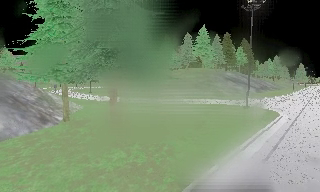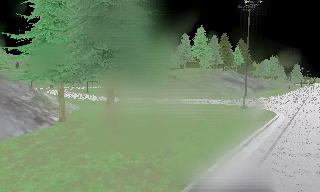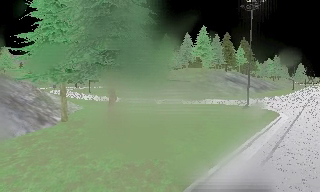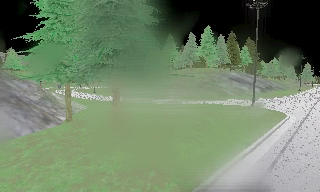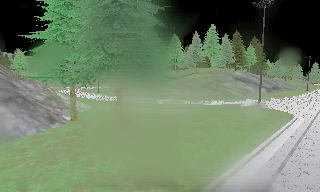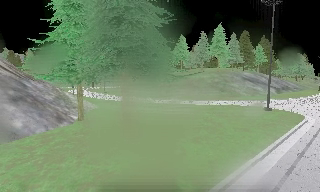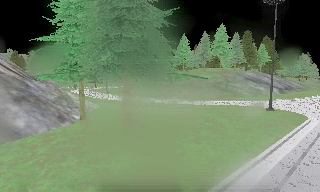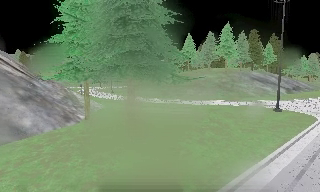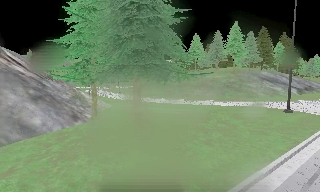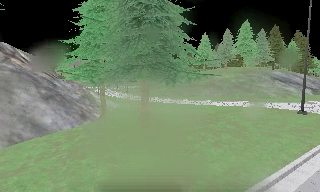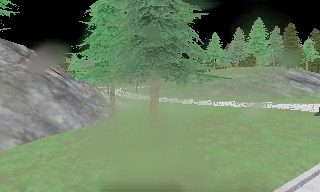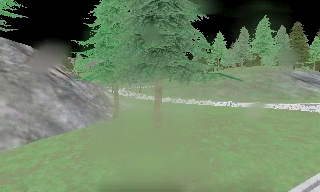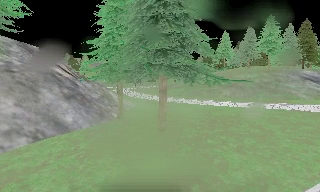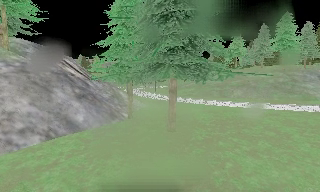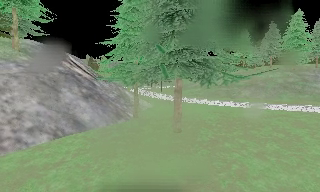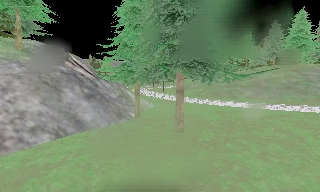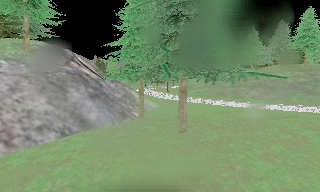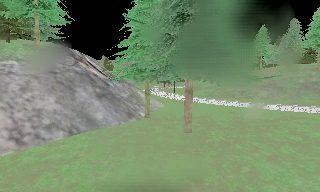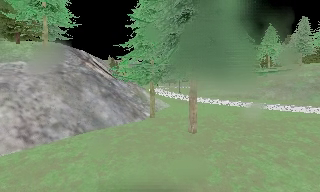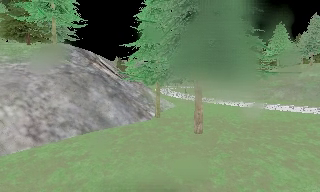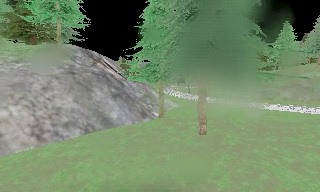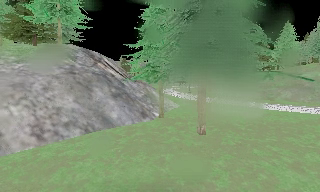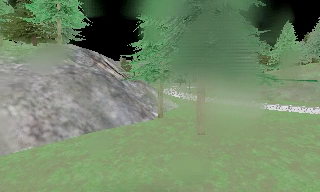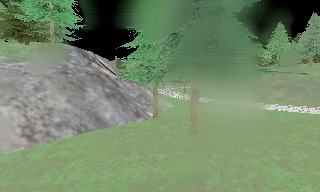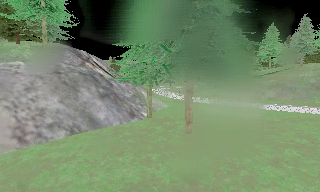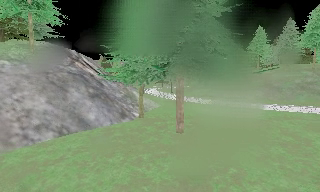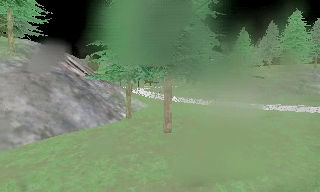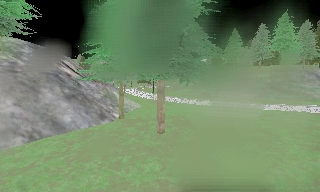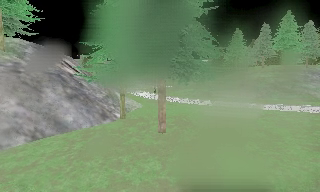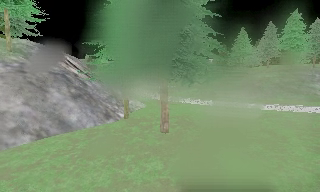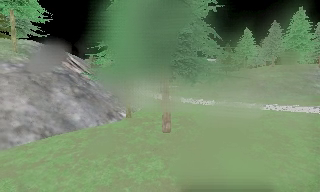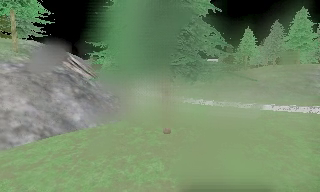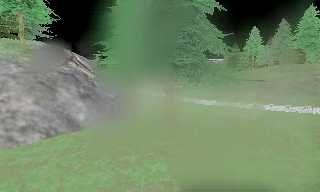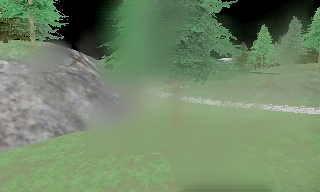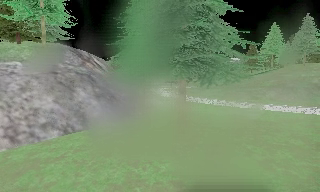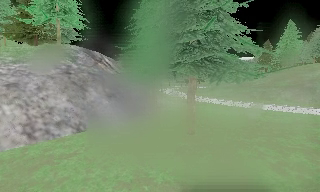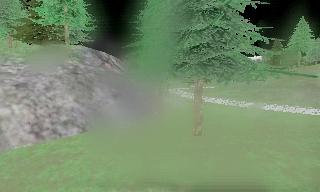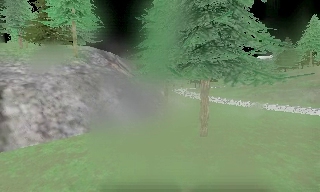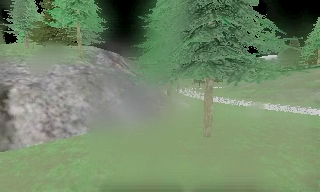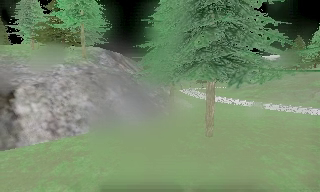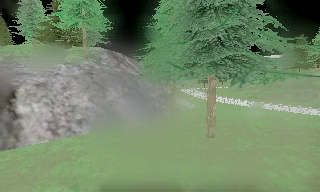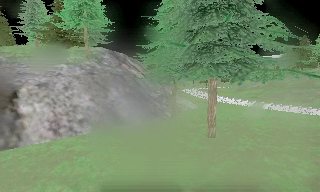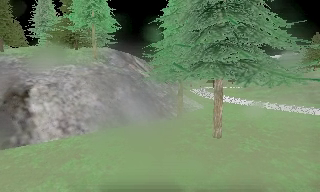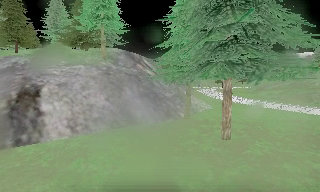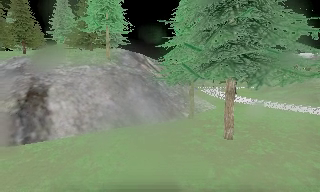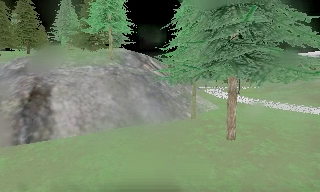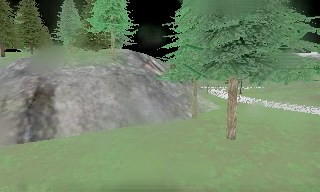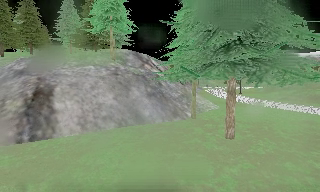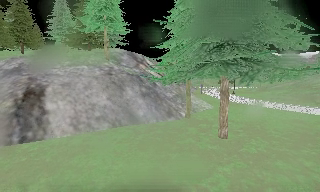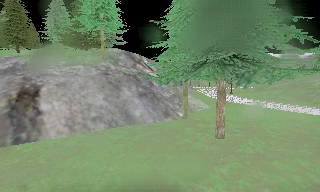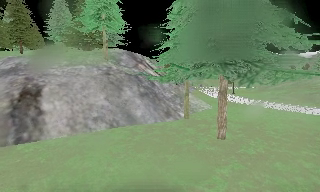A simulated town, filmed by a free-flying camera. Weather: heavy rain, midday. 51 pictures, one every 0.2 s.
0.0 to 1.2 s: The camera shifts only a little, or ends up much as it began.
1.2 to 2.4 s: The camera swings to its left by about 15 degrees, and the scene slides to the right. It travels forward, about 0.5 m, so what stands in front looms larger.
2.4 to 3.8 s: The camera swings to its left by about 15 degrees, and the scene slides to the right.
3.8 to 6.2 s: The camera travels to its right, about 0.5 m, so close, fixed things drift to the left.
6.2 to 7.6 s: The scene slides to the right, as the camera pans about 15 degrees to its left.
7.6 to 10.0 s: The camera travels to its right, about 0.5 m.
The film runs forward here.
